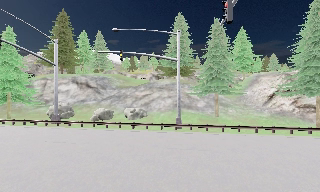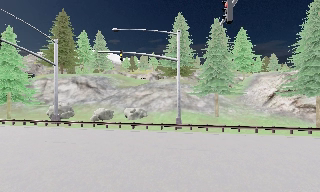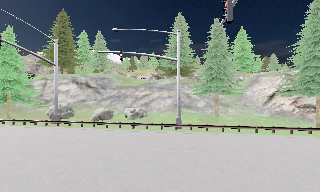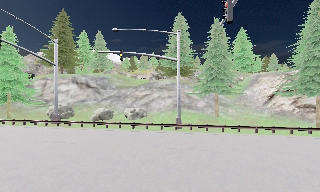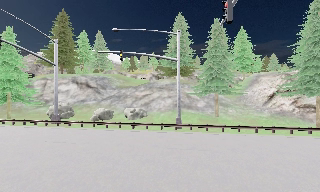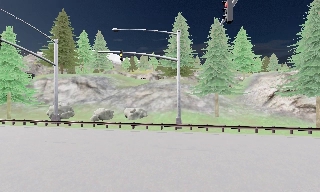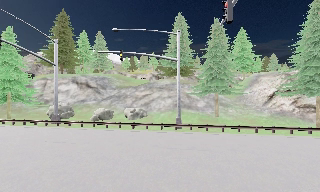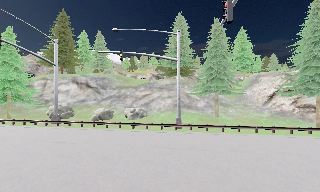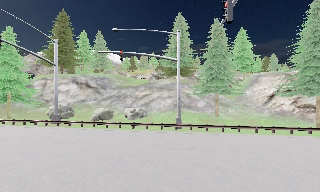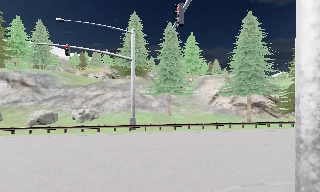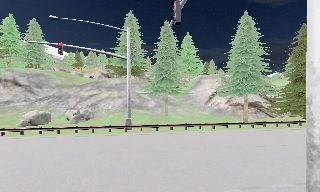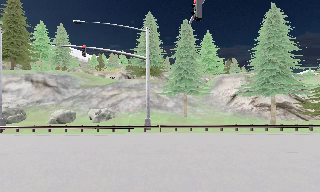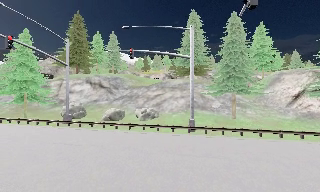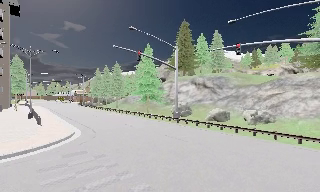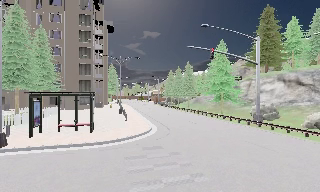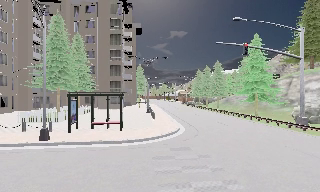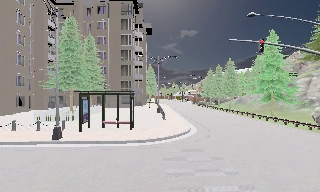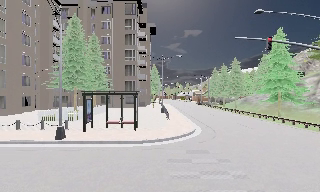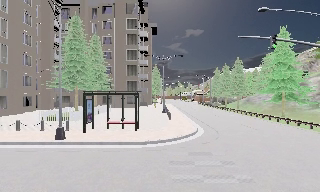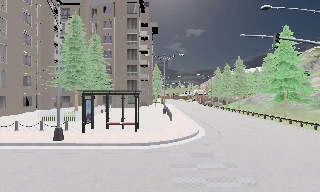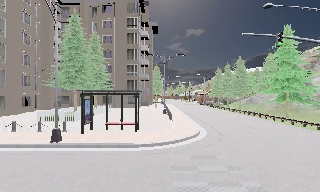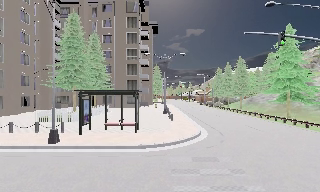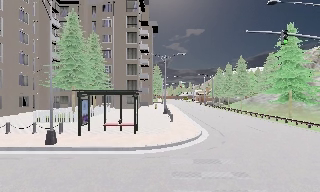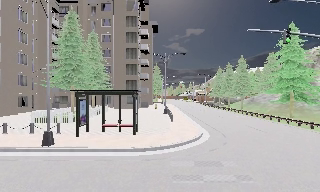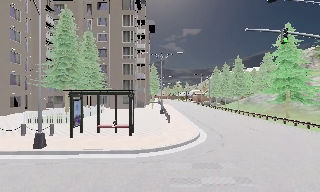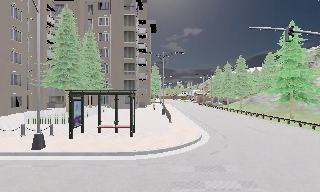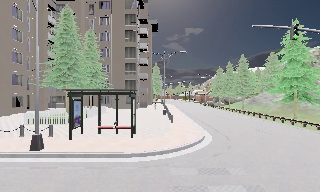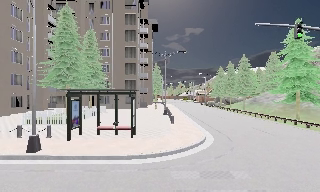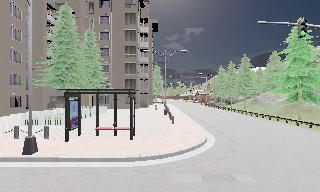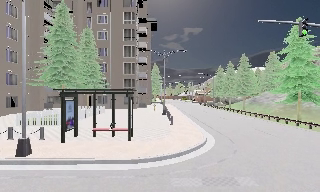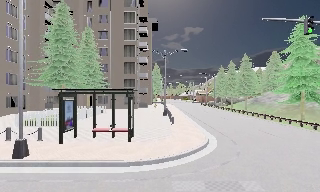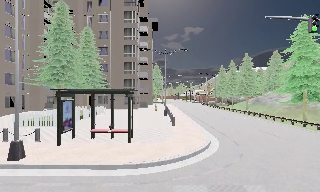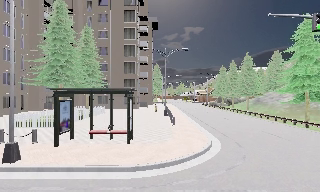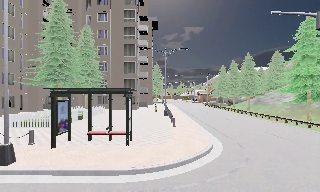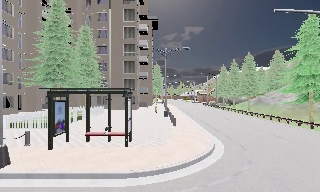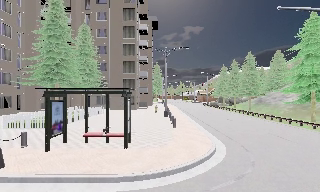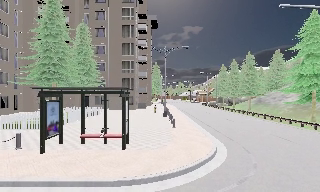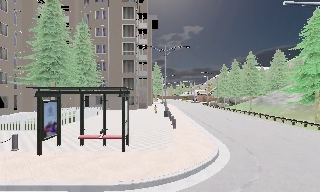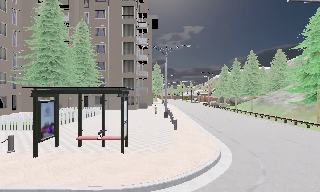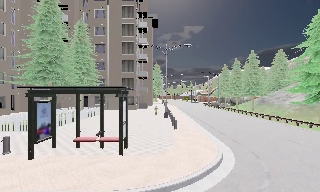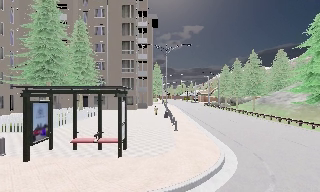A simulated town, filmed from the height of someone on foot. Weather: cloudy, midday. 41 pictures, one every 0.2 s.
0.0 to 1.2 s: The camera keeps its place and its aim.
1.2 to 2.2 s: The camera swings to its right by about 10 degrees, and the scene slides to the left. It travels forward, about 0.5 m, so what stands in front looms larger. It gains speed.
2.2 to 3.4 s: The camera pans to its left, which is counterclockwise from overhead, by about 90 degrees. It travels forward, about 1 m.
3.4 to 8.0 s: The camera travels forward, about 5 m, so what stands in front looms larger.
The film runs forward here.
